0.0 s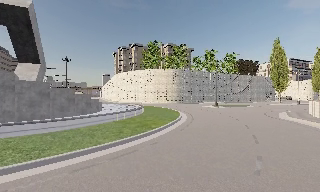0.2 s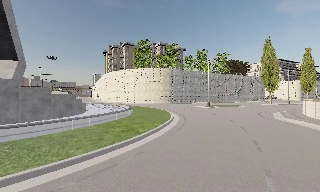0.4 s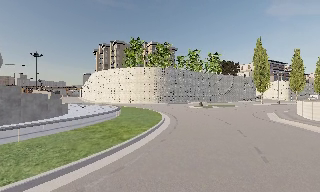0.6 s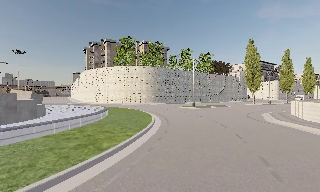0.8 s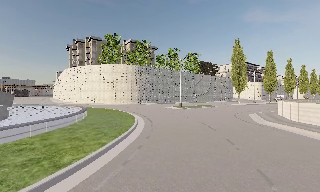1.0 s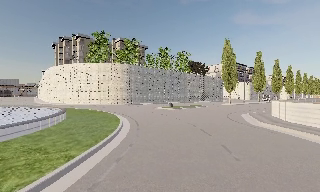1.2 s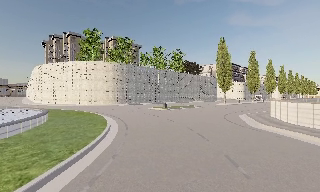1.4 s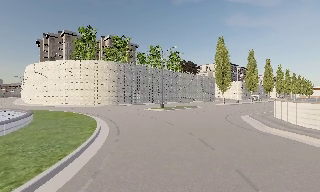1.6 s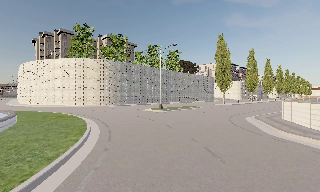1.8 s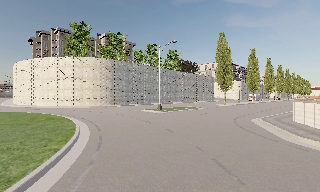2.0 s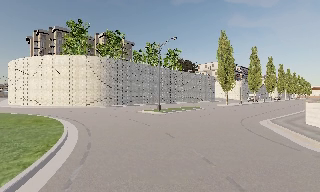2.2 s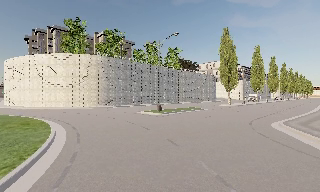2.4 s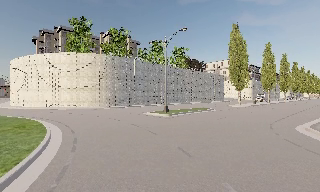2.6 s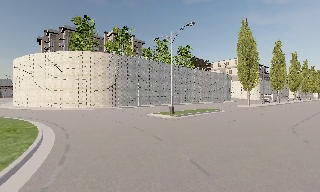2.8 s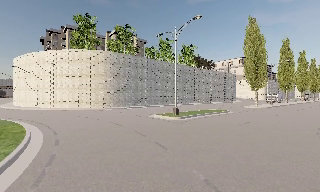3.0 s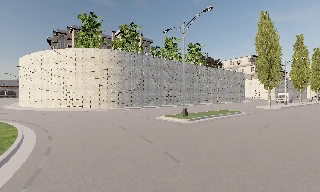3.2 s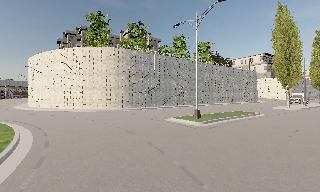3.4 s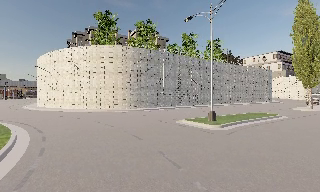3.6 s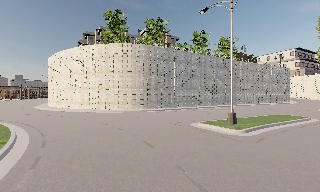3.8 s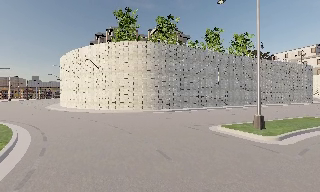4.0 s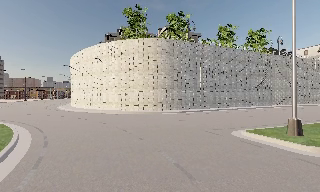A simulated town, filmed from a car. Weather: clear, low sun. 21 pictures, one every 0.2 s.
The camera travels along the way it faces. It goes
forward.
0.0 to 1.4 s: The camera swings to its right by about 20 degrees, and the scene slides to the left. It travels forward, about 8 m, so what stands in front looms larger.
1.4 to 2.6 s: The camera travels forward, about 7 m, so what stands in front looms larger.
2.6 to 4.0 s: The camera swings to its left by about 20 degrees, and the scene slides to the right. It travels forward, about 8 m, so what stands in front looms larger.
The film runs forward here.
